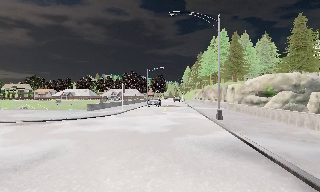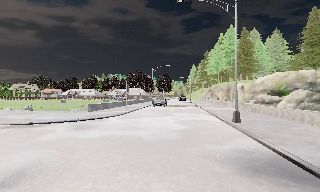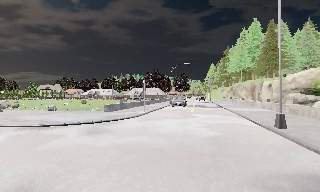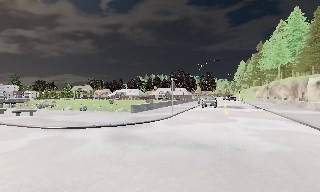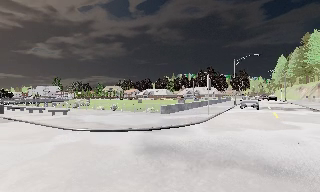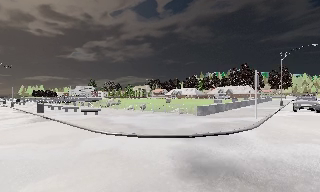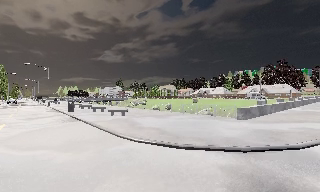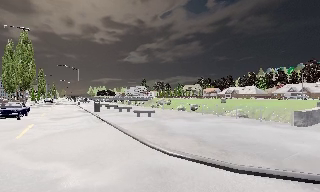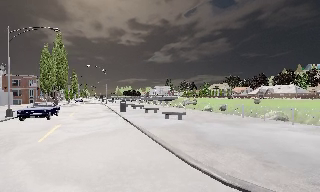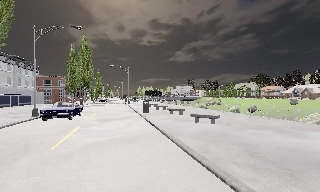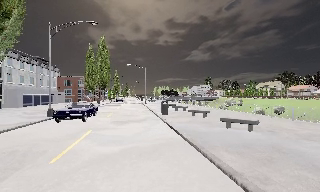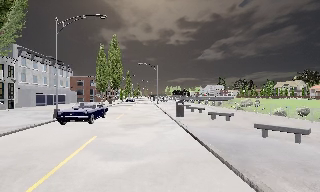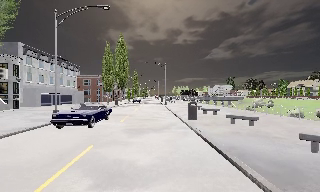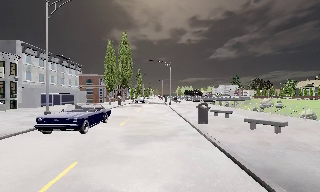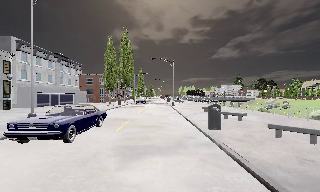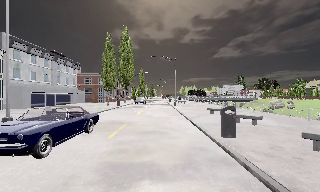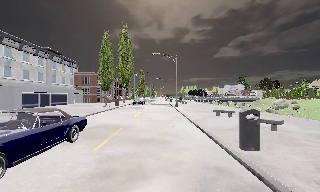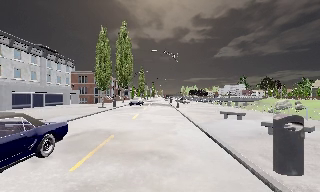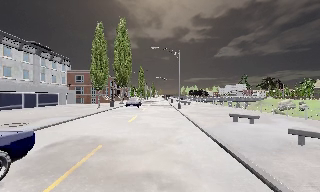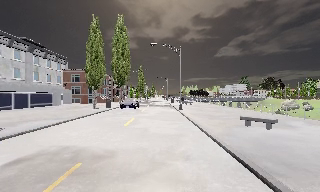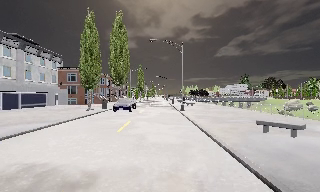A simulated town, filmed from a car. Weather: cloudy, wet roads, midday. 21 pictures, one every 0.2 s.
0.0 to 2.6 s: The camera pans to its left, which is counterclockwise from overhead, by about 85 degrees. It travels forward, about 19 m.
2.6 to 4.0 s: The camera travels forward, about 10 m, so what stands in front looms larger.
The film runs forward here.
